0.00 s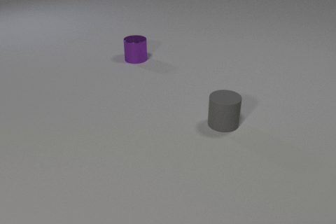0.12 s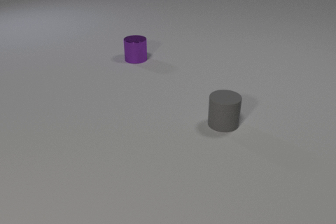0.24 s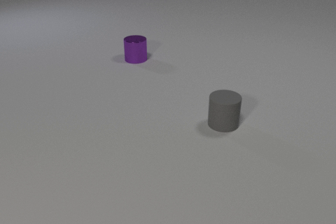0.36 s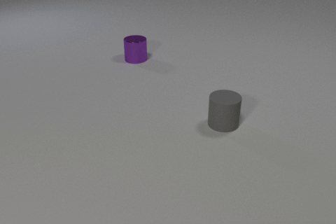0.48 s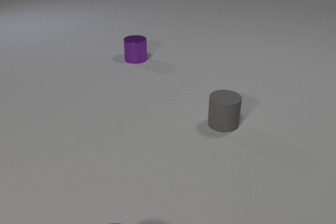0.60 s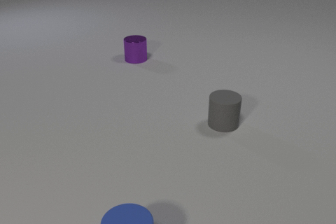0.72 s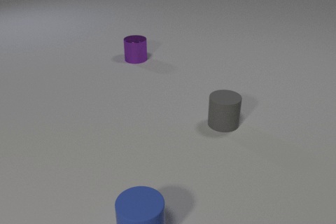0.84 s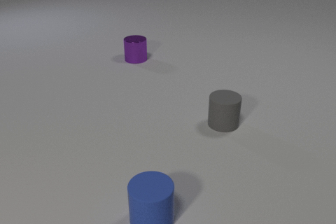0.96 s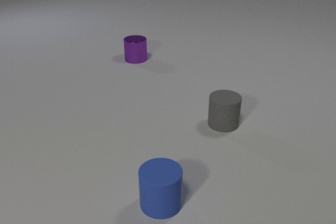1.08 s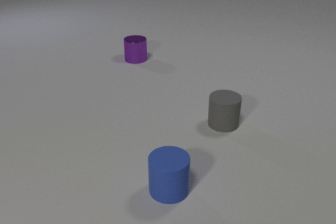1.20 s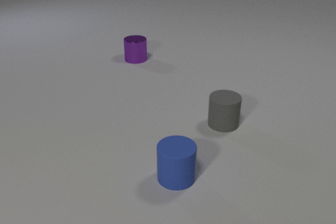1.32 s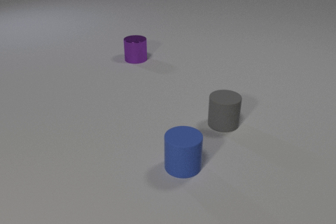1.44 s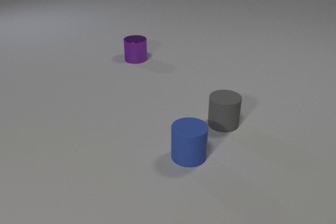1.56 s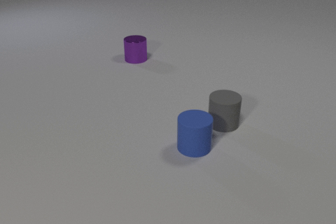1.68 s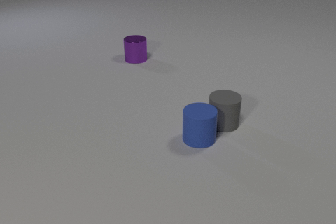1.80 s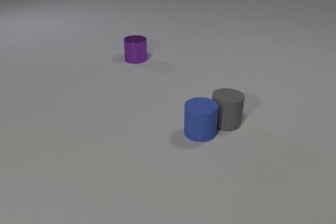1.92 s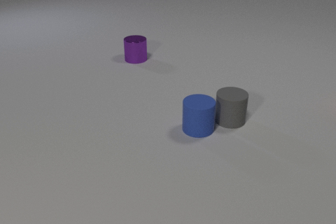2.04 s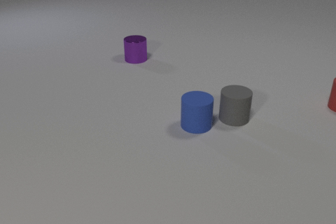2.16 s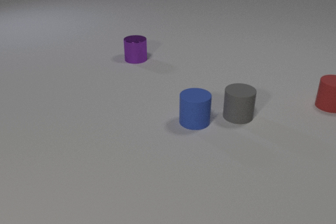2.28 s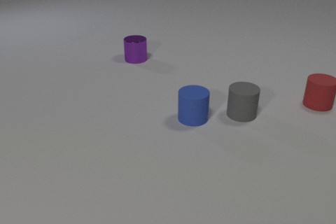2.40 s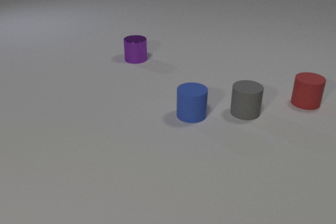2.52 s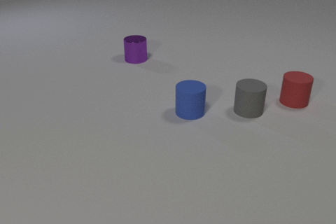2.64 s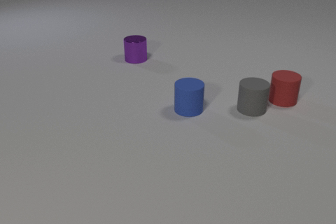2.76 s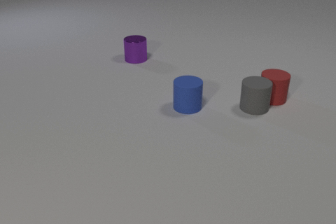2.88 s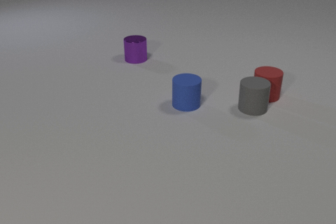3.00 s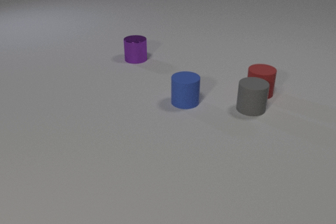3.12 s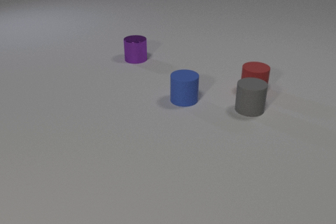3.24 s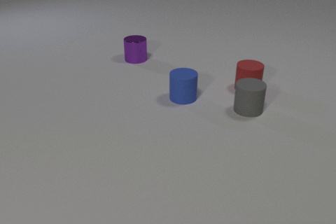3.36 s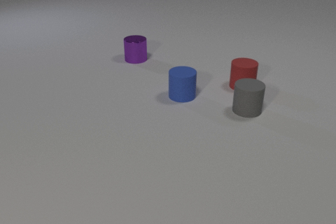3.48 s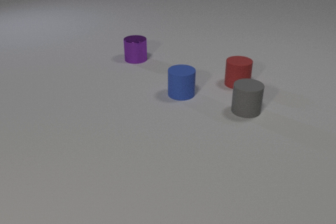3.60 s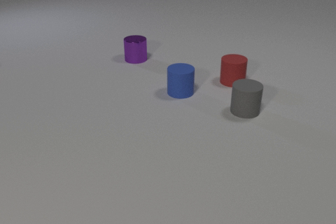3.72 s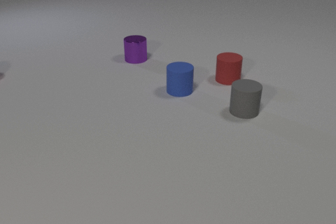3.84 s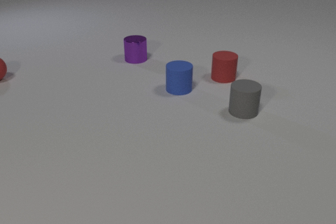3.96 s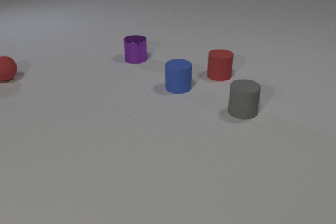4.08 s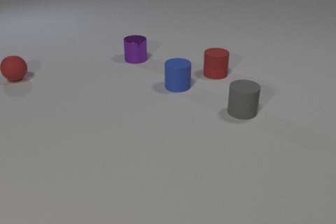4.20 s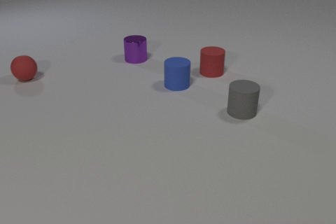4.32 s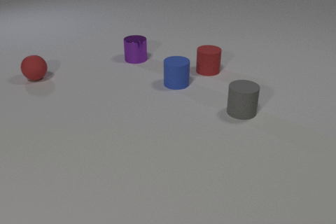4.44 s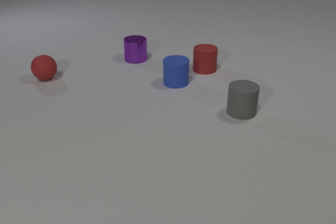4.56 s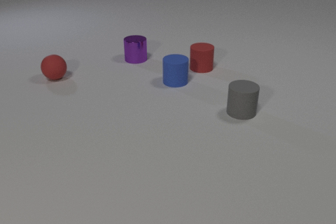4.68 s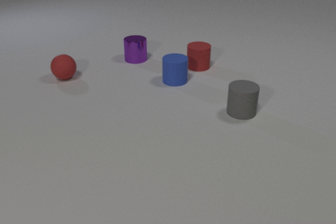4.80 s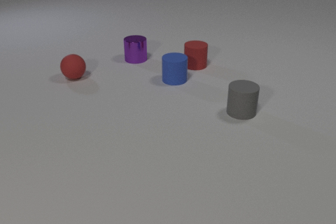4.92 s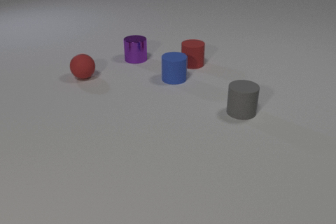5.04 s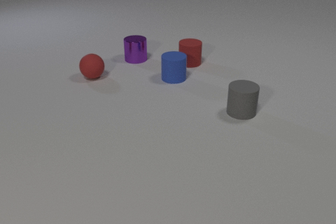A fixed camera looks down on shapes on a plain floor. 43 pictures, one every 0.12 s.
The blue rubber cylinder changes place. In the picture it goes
away from the camera.
The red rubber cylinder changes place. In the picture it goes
to the left.
0.00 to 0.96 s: The blue rubber cylinder comes in at the bottom edge, slides away from the camera and to the right.
0.96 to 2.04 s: The blue rubber cylinder slides away from the camera. The gray rubber cylinder slides away from the camera and to the right. The red rubber cylinder comes in at the right edge. The blue rubber cylinder and the gray rubber cylinder collide.
2.04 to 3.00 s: The blue rubber cylinder slides away from the camera. The gray rubber cylinder slides away from the camera and to the right. The red rubber cylinder slides to the left. The gray rubber cylinder and the red rubber cylinder collide.
3.00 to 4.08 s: The blue rubber cylinder slides away from the camera. The gray rubber cylinder slides to the left and toward the camera. The red rubber cylinder slides to the left and away from the camera. The red rubber sphere comes in at the left edge, rolls to the right.
4.08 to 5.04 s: The blue rubber cylinder slides away from the camera. The red rubber cylinder slides to the left and away from the camera. The red rubber sphere rolls to the right.
How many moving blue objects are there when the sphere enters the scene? 1.
What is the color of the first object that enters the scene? blue.
How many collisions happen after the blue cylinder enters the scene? 2.
